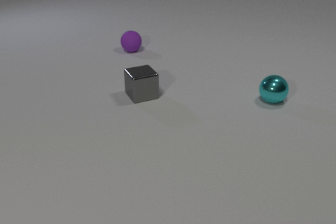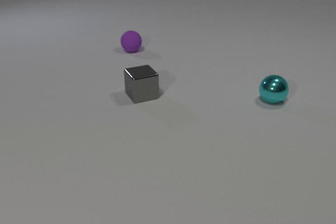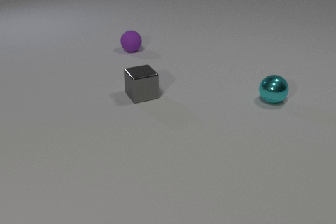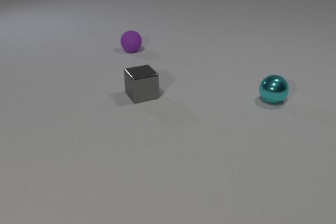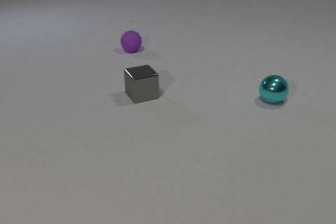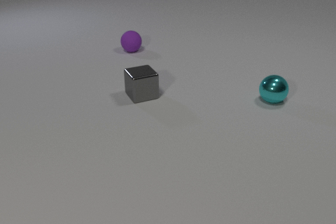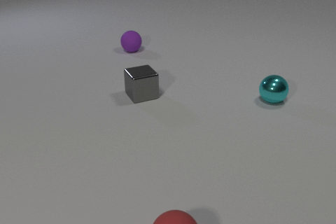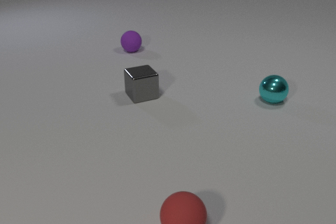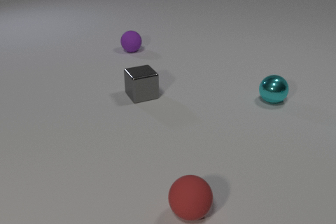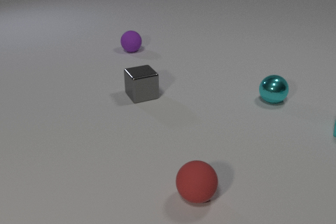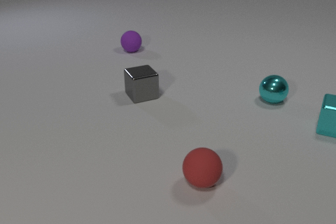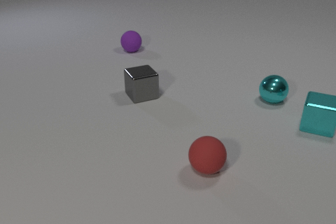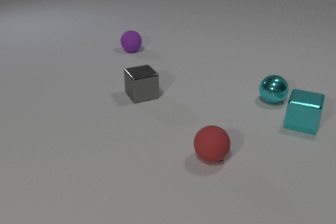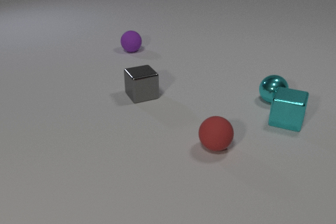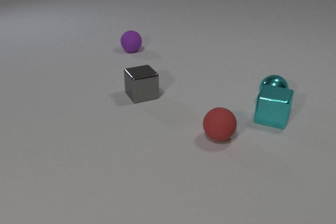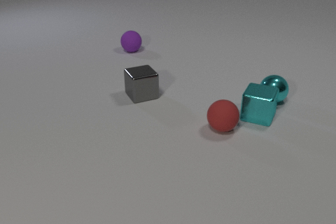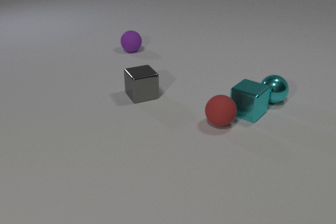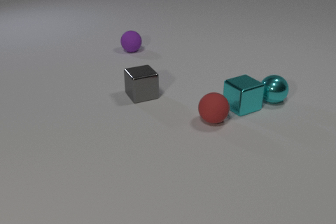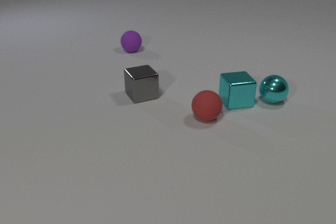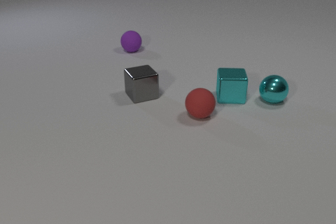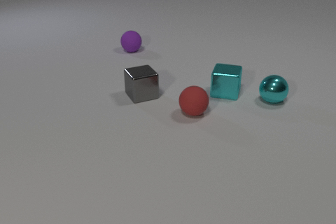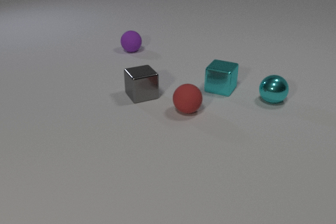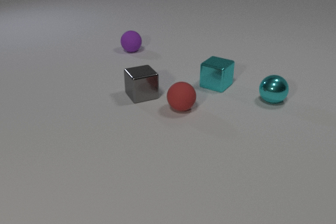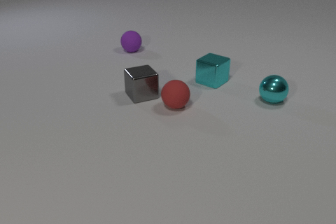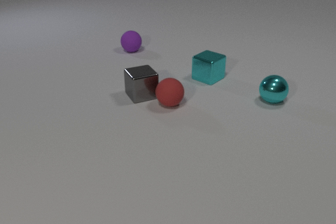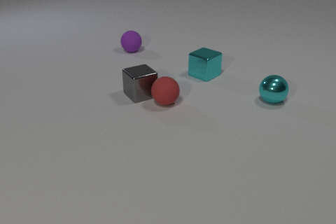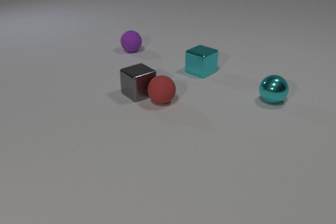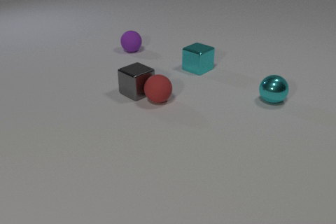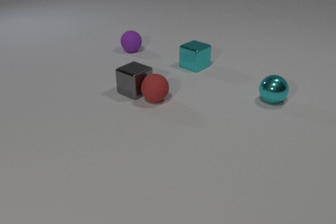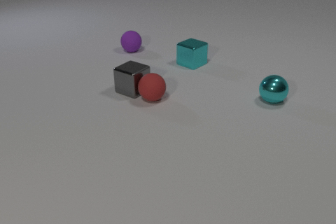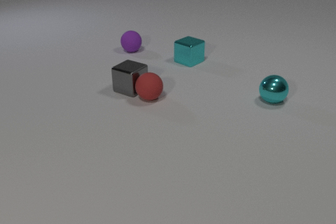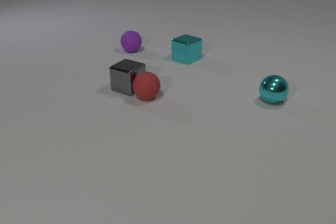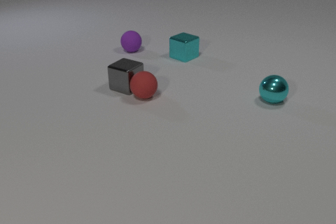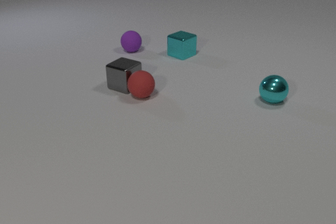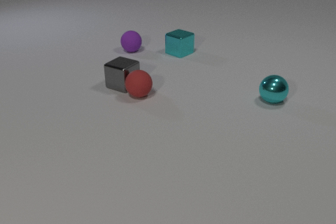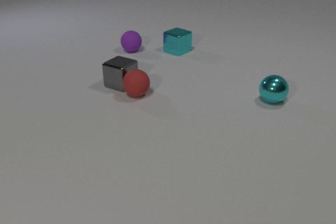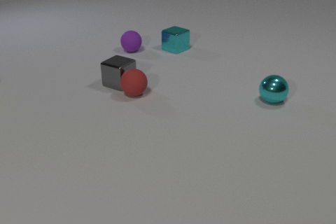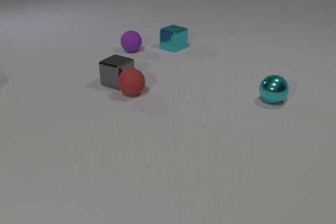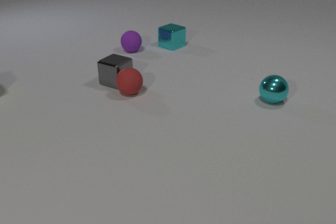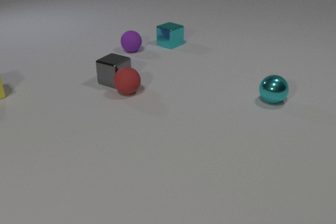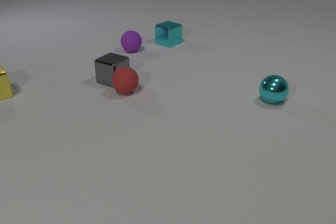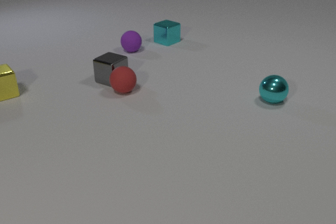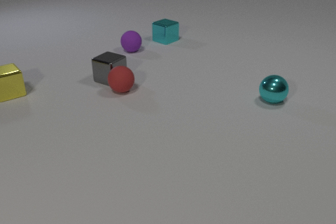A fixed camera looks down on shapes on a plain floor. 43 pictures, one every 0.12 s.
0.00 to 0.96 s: The red rubber sphere comes in at the bottom edge, rolls away from the camera.
0.96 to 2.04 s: The red rubber sphere rolls away from the camera. The cyan metal cube comes in at the right edge, slides to the left, spins so that its near face slides to the left, clockwise seen from above. The red rubber sphere and the cyan metal cube collide.
2.04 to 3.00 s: The red rubber sphere rolls to the left and away from the camera. The cyan metal cube slides away from the camera and to the left, spins clockwise seen from above by about 75 degrees, its near face sliding to the left. The red rubber sphere and the gray metal cube collide.
3.00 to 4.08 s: The red rubber sphere rolls to the left and away from the camera. The cyan metal cube slides away from the camera and to the left. The gray metal cube slides away from the camera and to the left, spins counterclockwise seen from above by about 30 degrees, its near face sliding to the right.
4.08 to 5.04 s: The red rubber sphere rolls to the left and away from the camera. The cyan metal cube slides away from the camera. The gray metal cube slides away from the camera and to the left. The yellow metal cube comes in at the left edge, slides to the right.
How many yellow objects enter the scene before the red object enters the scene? 0.
What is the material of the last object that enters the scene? metal.
What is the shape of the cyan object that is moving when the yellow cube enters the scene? cube.
